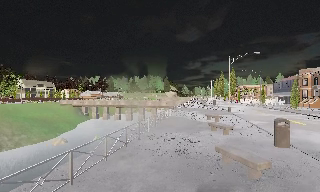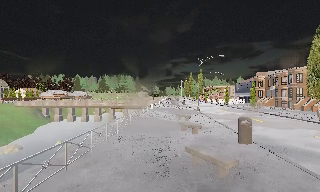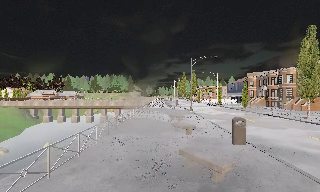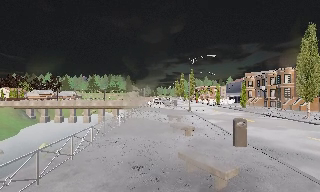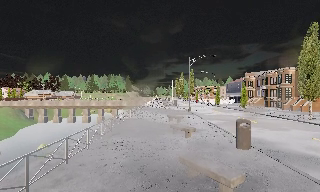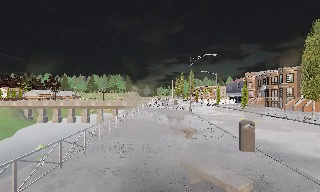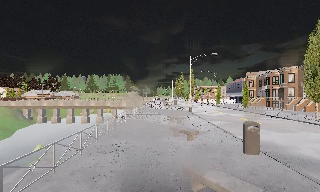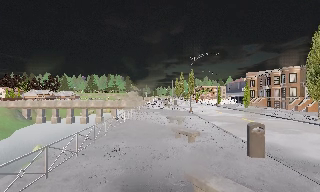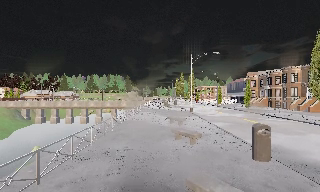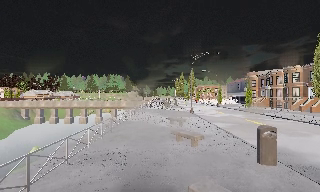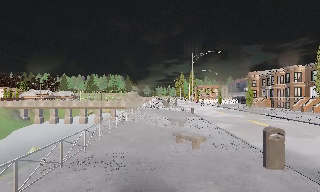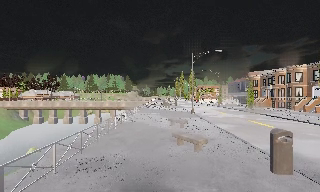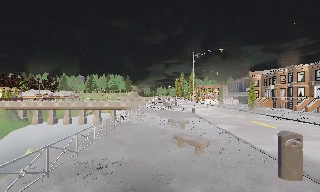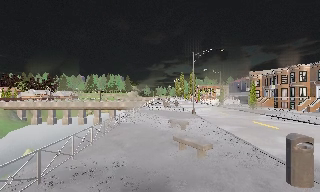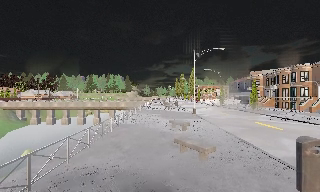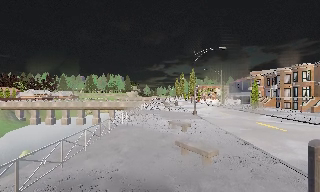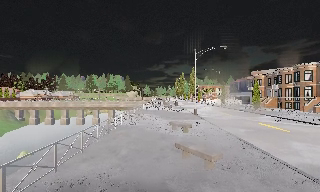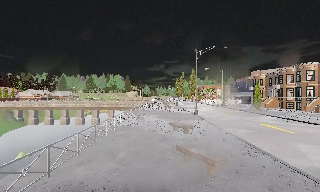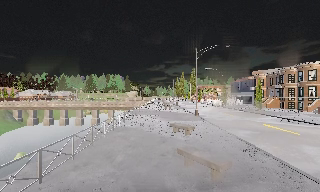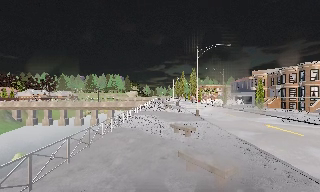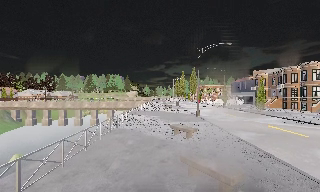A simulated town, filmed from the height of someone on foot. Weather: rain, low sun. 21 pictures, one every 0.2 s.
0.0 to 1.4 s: The camera swings to its right by about 15 degrees, and the scene slides to the left. It travels forward, about 2 m, so what stands in front looms larger.
1.4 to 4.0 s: The camera travels forward, about 4 m, so what stands in front looms larger.
The film runs forward here.
